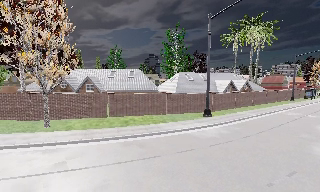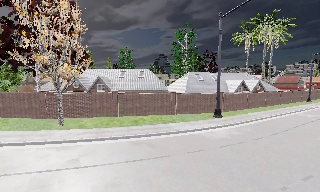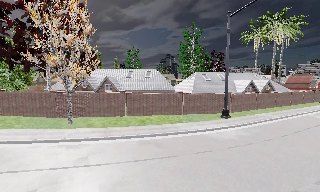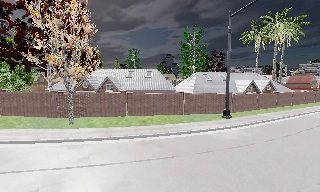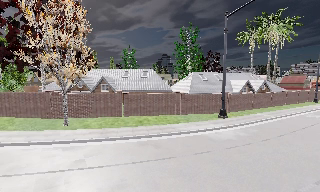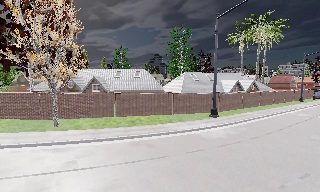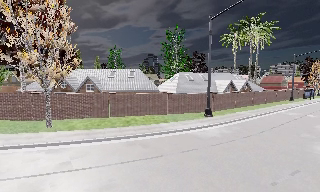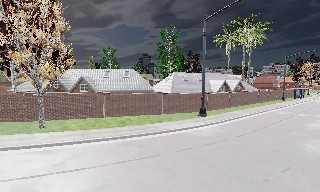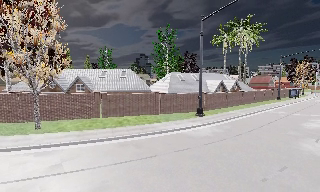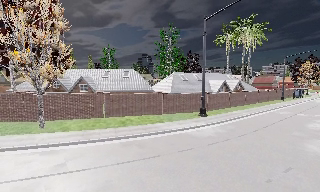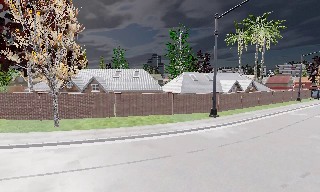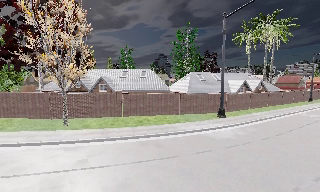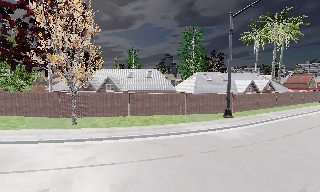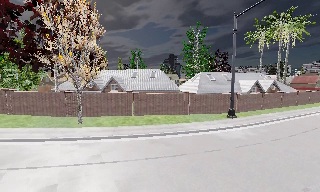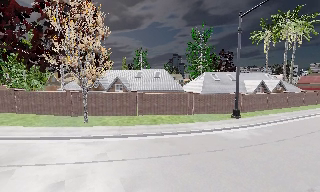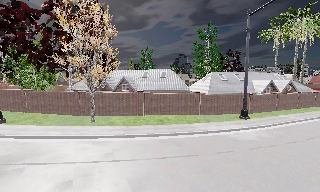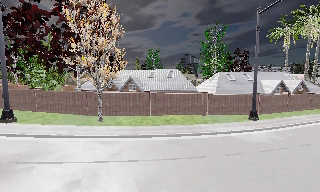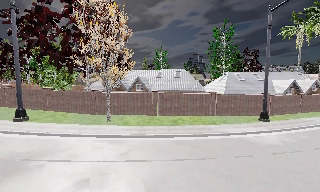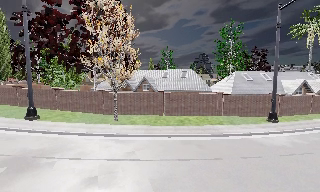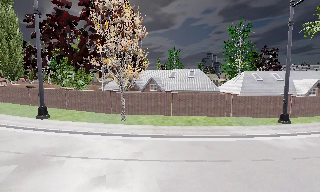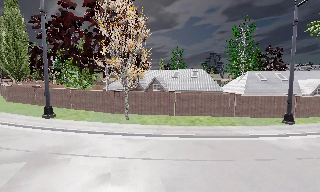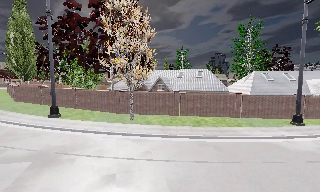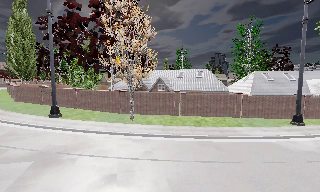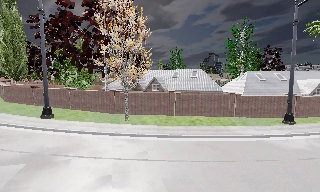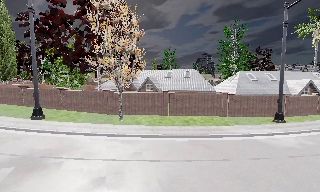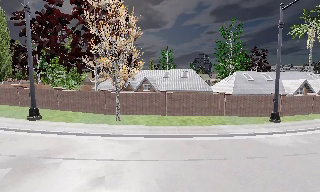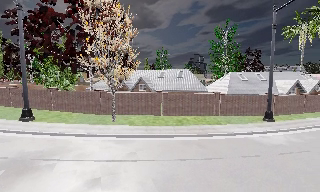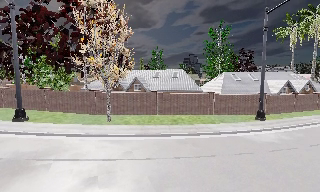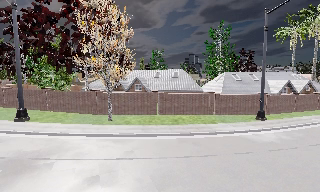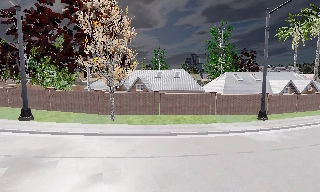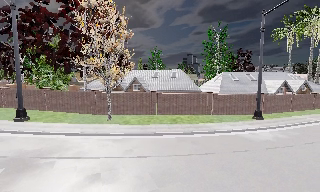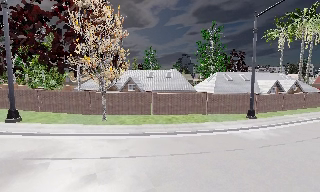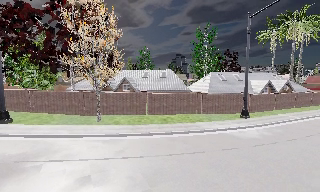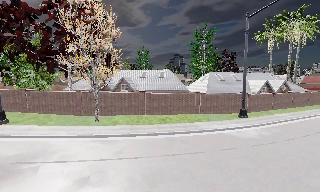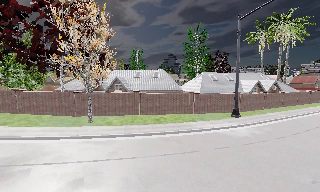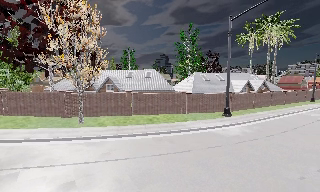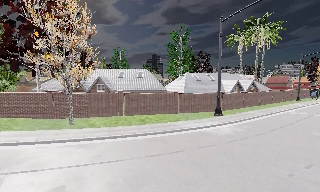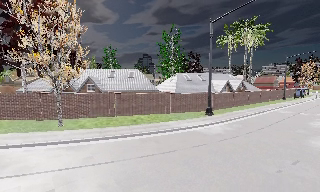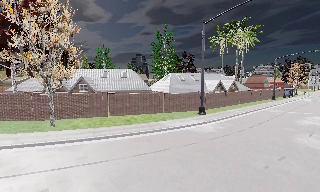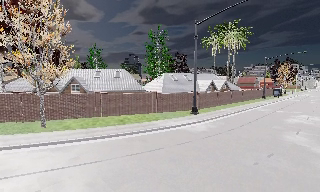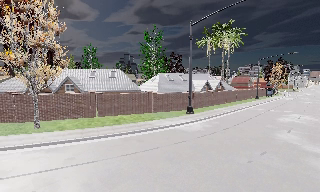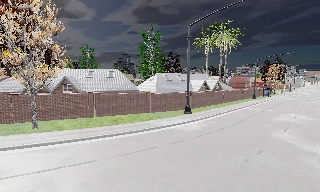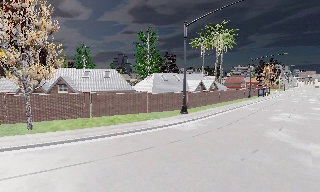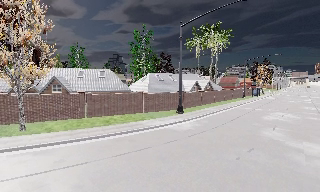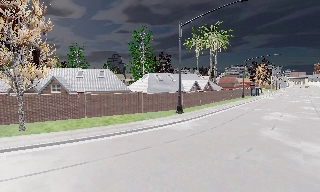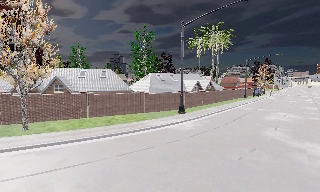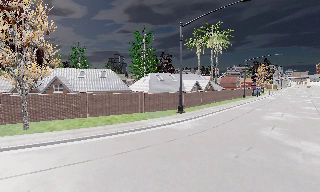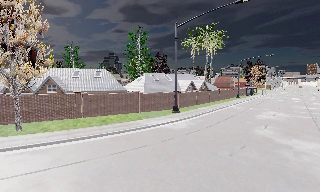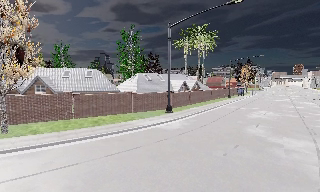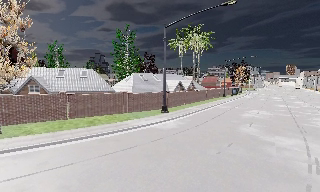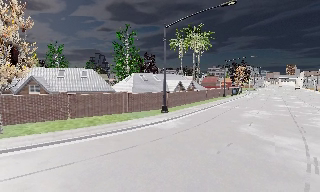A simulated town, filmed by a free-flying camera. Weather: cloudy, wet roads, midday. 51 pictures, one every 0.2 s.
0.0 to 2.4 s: The camera shifts only a little, or ends up much as it began.
2.4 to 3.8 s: The scene slides to the right, as the camera pans about 15 degrees to its left.
3.8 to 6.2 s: The camera shifts only a little, or ends up much as it began.
6.2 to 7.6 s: The camera swings to its right by about 15 degrees, and the scene slides to the left.
7.6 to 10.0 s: The camera swings to its right by about 15 degrees, and the scene slides to the left. It travels backward, about 0.5 m, so what stands in front gets smaller.
The film runs forward here.
